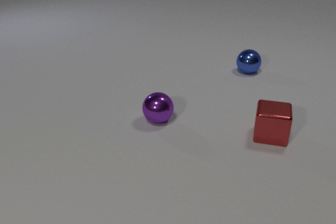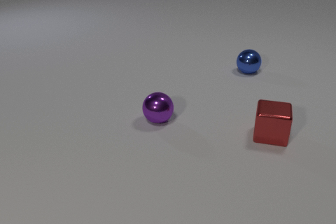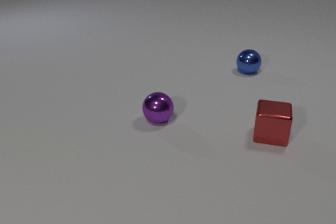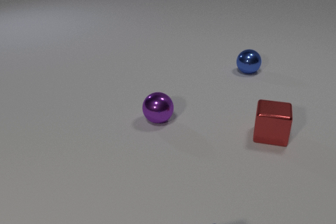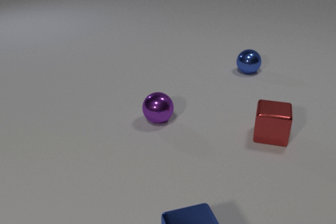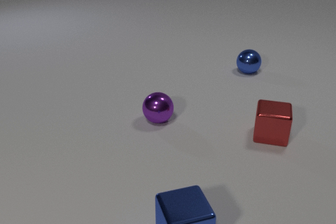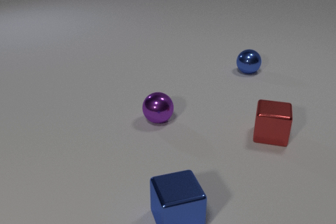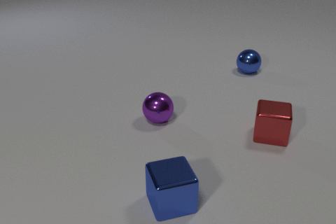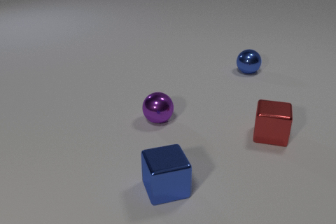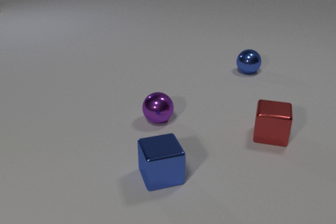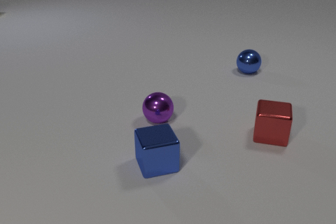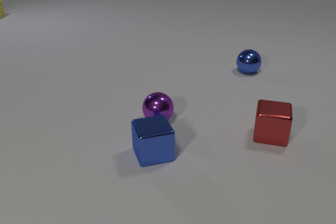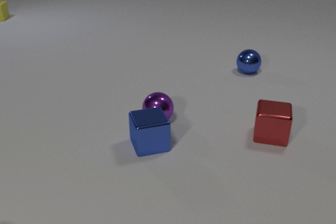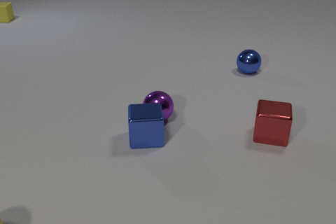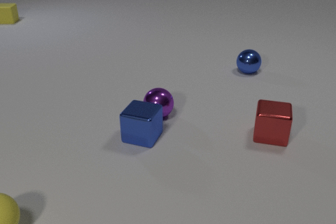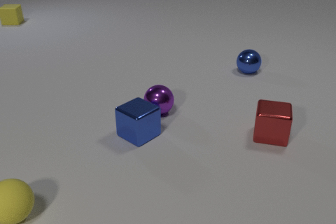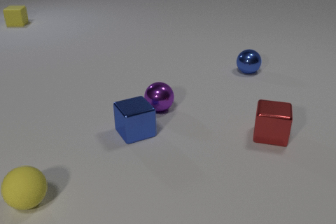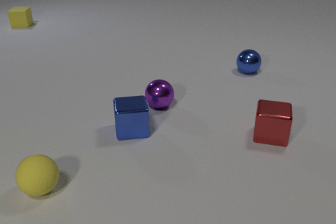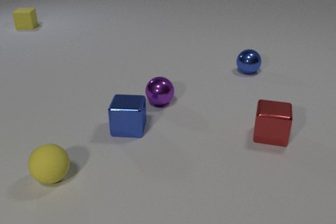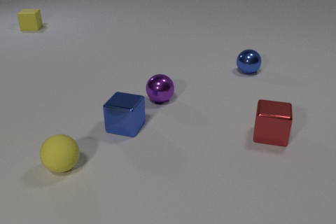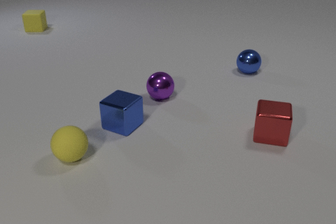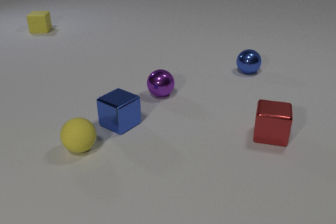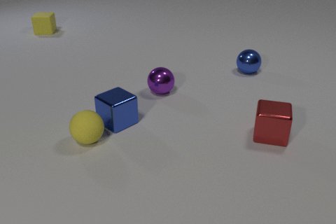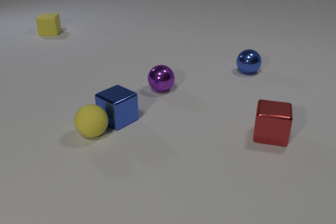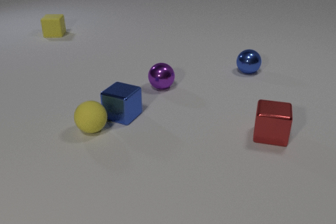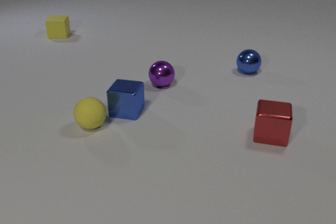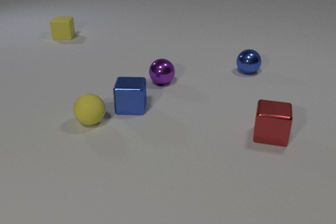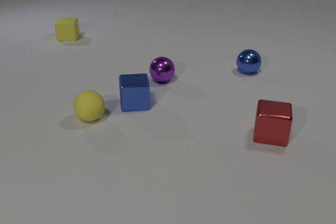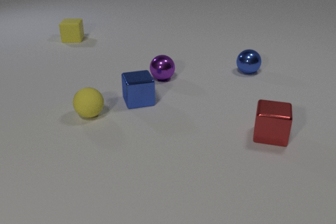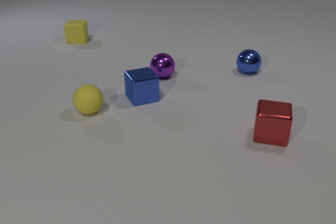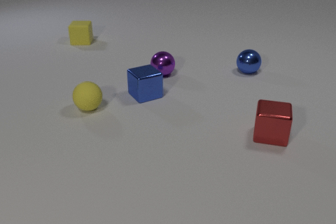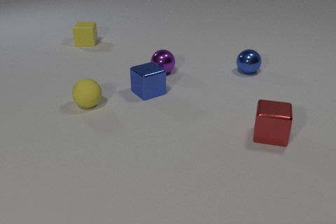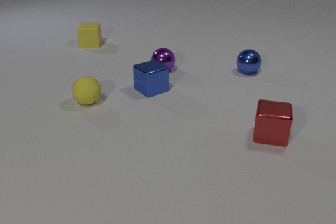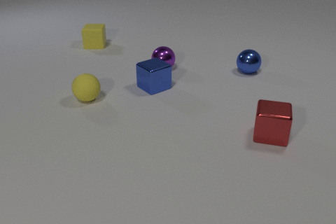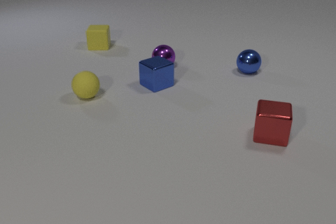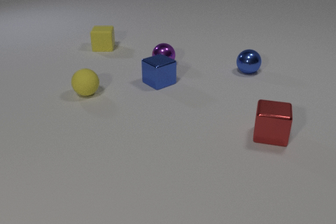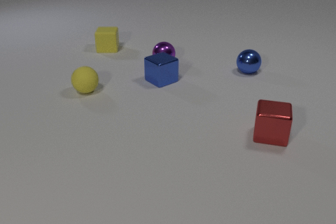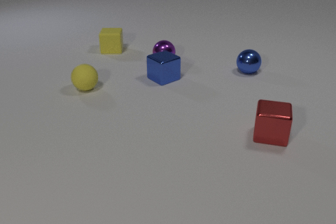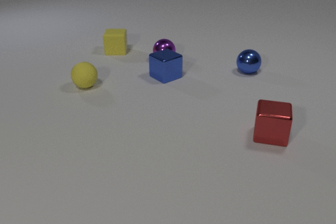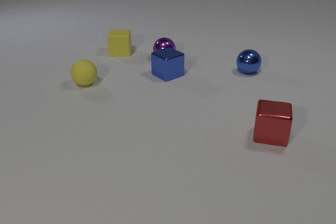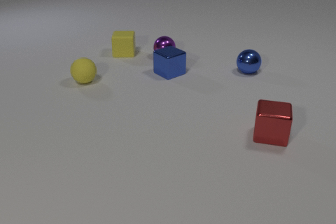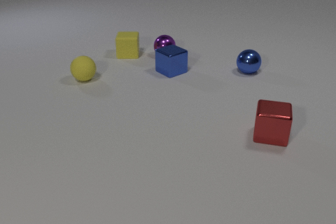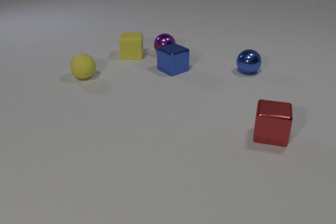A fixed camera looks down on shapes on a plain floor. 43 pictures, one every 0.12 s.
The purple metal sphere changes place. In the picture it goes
away from the camera.
The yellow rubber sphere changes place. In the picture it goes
away from the camera.
0.00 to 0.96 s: The blue metal cube comes in at the bottom edge, slides away from the camera.
0.96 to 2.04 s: The blue metal cube slides away from the camera, spins clockwise seen from above by about 105 degrees, its near face sliding to the left. The purple metal sphere rolls away from the camera. The yellow rubber sphere comes in at the left edge, rolls away from the camera and to the right. The yellow rubber cube comes in at the left edge, slides toward the camera and to the right. The blue metal cube and the purple metal sphere collide.
2.04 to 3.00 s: The blue metal cube slides away from the camera, spins so that its near face slides to the left, clockwise seen from above. The purple metal sphere rolls away from the camera. The yellow rubber sphere rolls away from the camera and to the right. The yellow rubber cube slides toward the camera and to the right. The blue metal cube and the yellow rubber sphere collide.
3.00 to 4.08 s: The blue metal cube slides away from the camera and to the right, spins counterclockwise seen from above by about 45 degrees, its near face sliding to the right. The purple metal sphere rolls away from the camera. The yellow rubber sphere rolls away from the camera. The yellow rubber cube slides toward the camera and to the right.
4.08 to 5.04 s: The blue metal cube slides away from the camera and to the right. The purple metal sphere rolls away from the camera. The yellow rubber sphere rolls away from the camera. The yellow rubber cube slides to the right and toward the camera.
Are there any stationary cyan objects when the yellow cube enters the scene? no.
What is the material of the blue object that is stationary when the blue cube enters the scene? metal.
What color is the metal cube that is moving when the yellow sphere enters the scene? blue.
